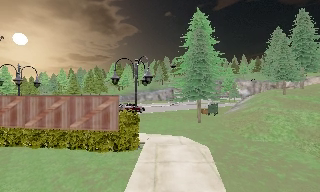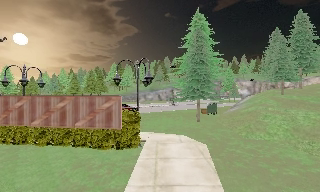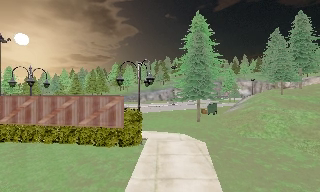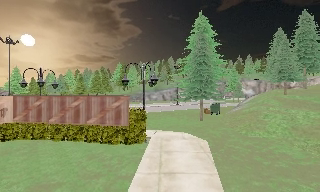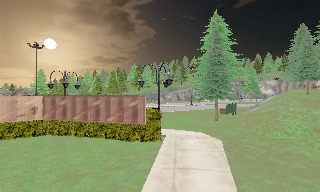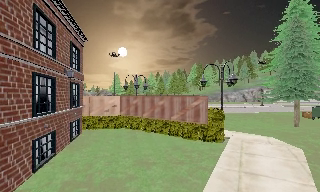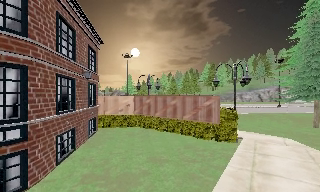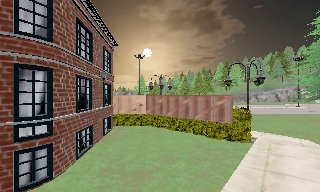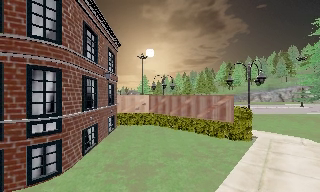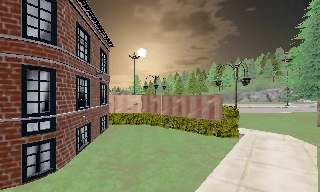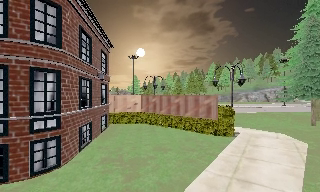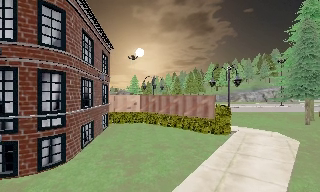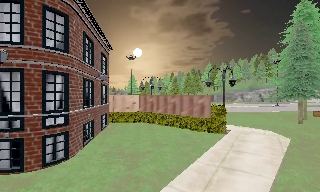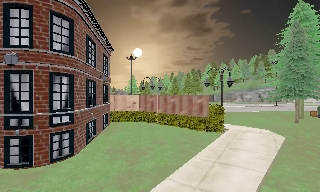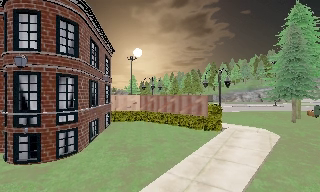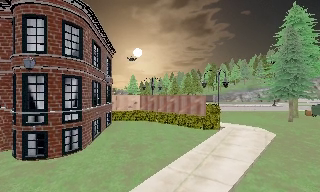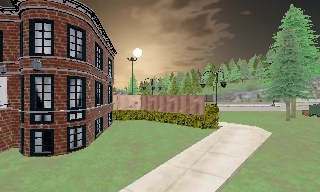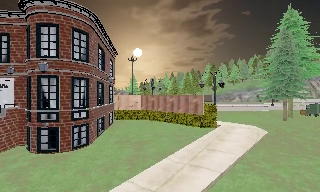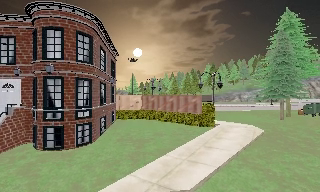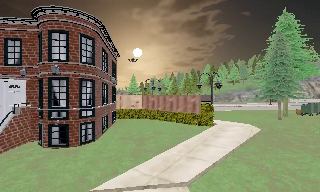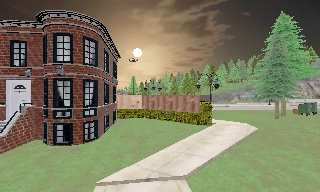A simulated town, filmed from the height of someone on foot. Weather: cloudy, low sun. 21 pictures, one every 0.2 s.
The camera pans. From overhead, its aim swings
counterclockwise.
The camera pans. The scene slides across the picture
to the right.
0.0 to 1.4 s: The scene slides to the right, as the camera pans about 35 degrees to its left. It travels backward, about 2.5 m.
1.4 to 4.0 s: The camera travels backward, about 4.5 m, so what stands in front gets smaller.
The film runs backward here.
